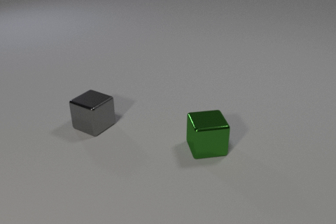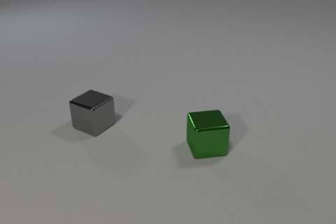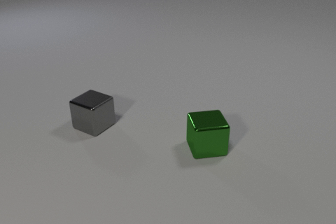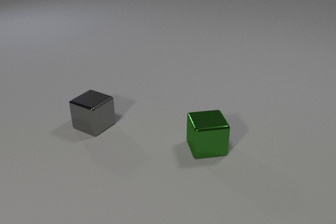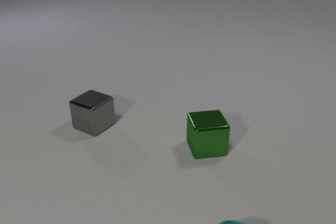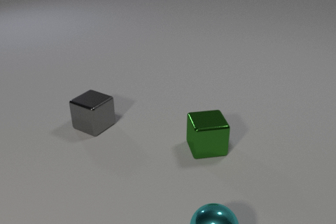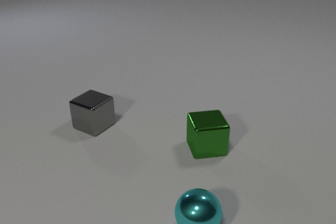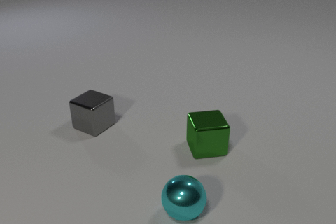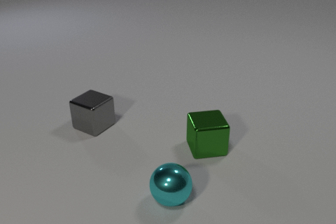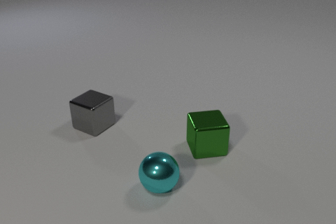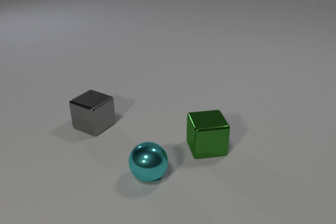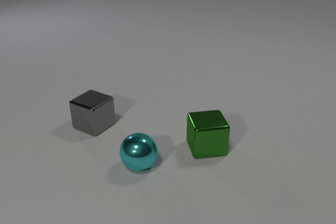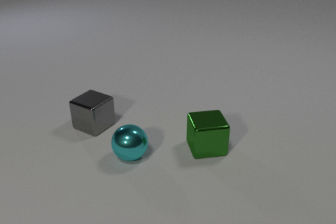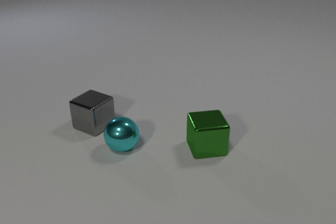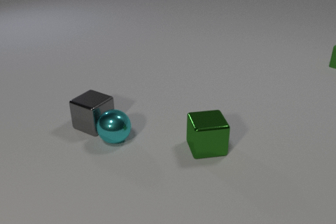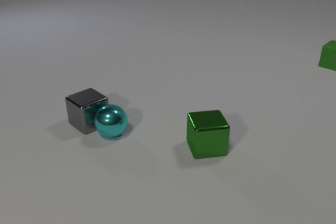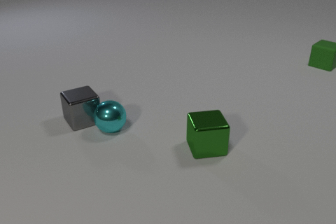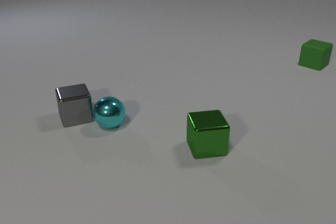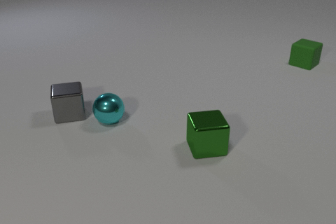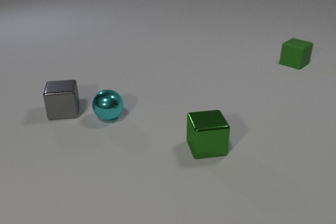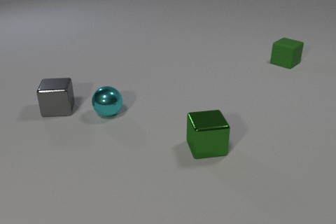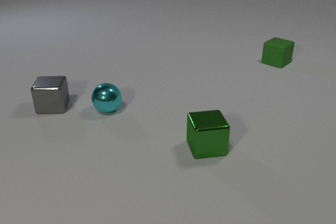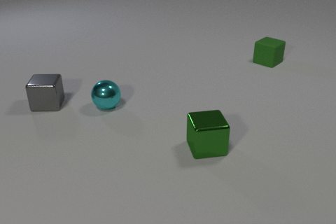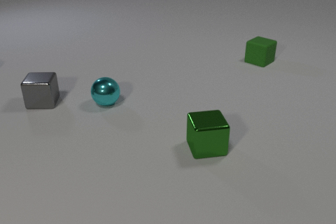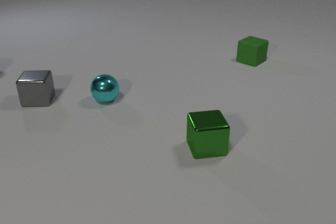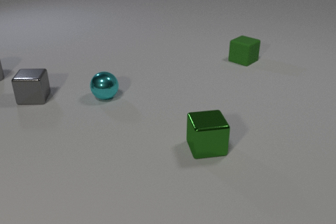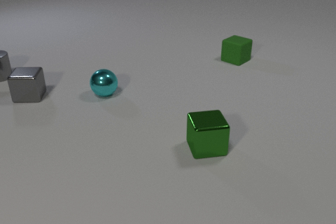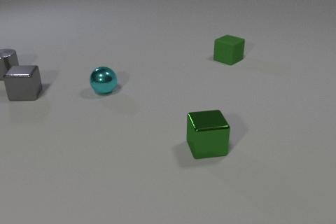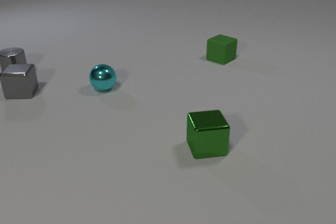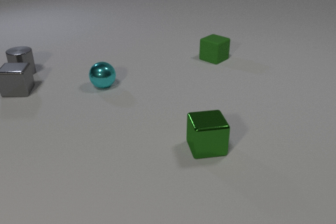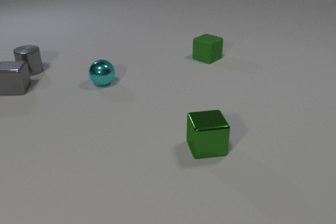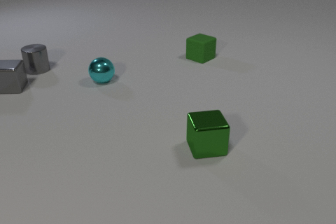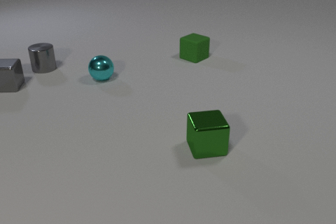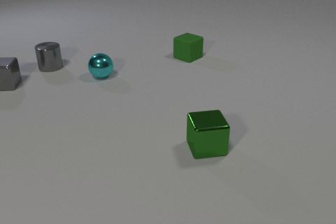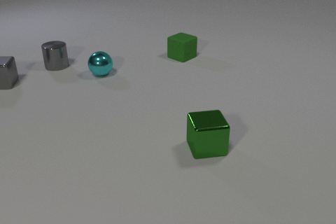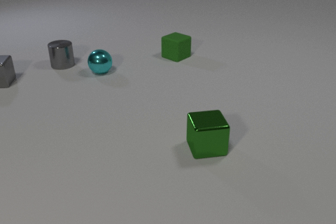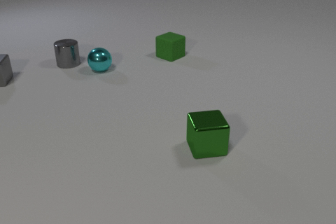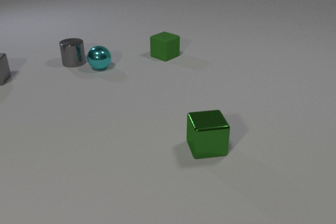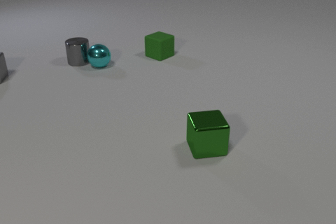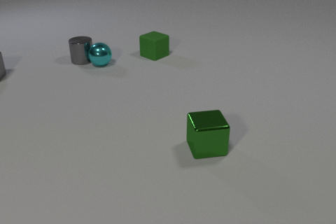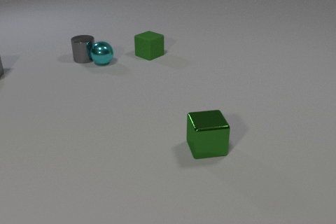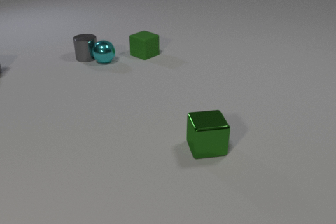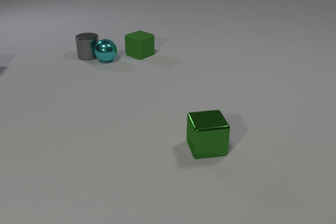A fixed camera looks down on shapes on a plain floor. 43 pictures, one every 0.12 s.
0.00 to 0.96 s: The cyan metal sphere comes in at the bottom edge, rolls away from the camera and to the left.
0.96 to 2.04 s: The cyan metal sphere rolls away from the camera and to the left. The gray metal cube slides away from the camera and to the left, spins clockwise seen from above by about 30 degrees, its near face sliding to the left. The green rubber cube comes in at the right edge, slides to the left. The cyan metal sphere and the gray metal cube collide.
2.04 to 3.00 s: The cyan metal sphere rolls away from the camera. The gray metal cube slides away from the camera and to the left. The gray metal cylinder comes in at the left edge. The green rubber cube slides to the left.
3.00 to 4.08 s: The cyan metal sphere rolls away from the camera. The gray metal cube slides away from the camera and to the left. The gray metal cylinder slides to the right. The green rubber cube slides to the left.
4.08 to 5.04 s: The cyan metal sphere rolls away from the camera. The gray metal cube slides away from the camera and to the left, leaves at the left edge. The gray metal cylinder slides to the right and away from the camera. The green rubber cube slides to the left. The cyan metal sphere and the gray metal cylinder collide.
How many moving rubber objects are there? 1.
Are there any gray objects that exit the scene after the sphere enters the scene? yes.
What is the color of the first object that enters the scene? cyan.
